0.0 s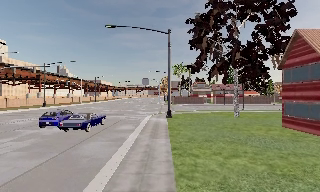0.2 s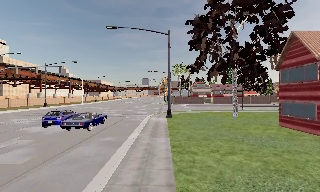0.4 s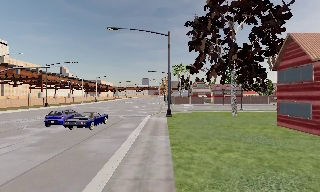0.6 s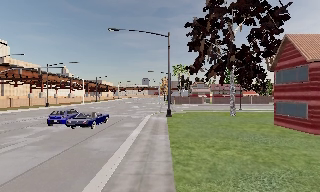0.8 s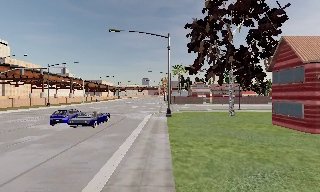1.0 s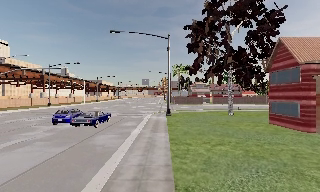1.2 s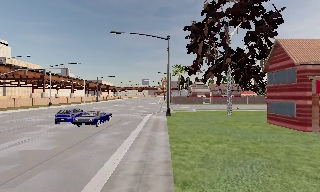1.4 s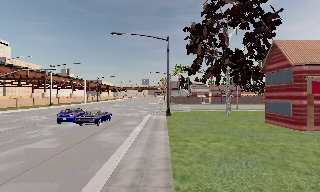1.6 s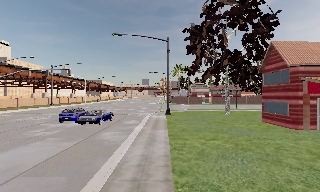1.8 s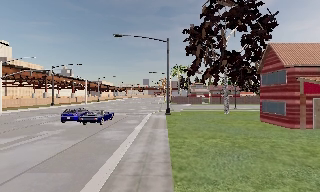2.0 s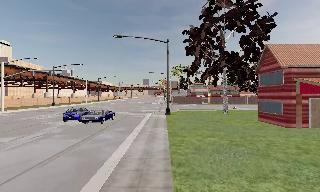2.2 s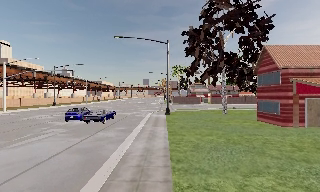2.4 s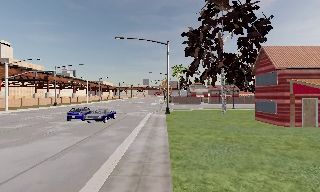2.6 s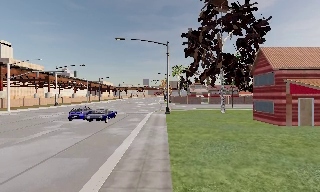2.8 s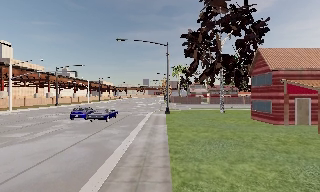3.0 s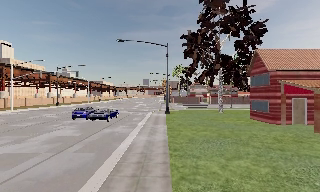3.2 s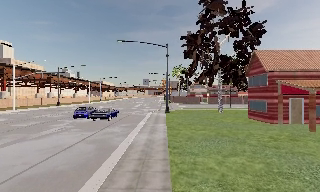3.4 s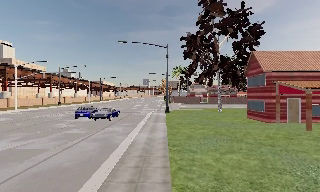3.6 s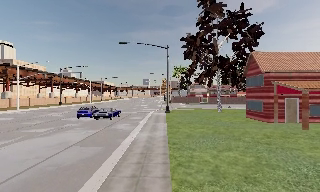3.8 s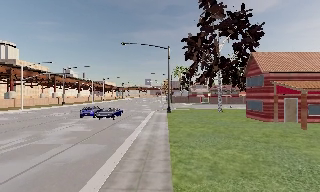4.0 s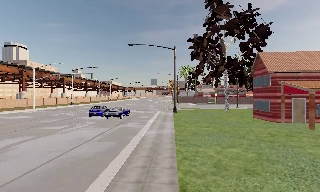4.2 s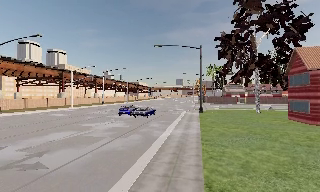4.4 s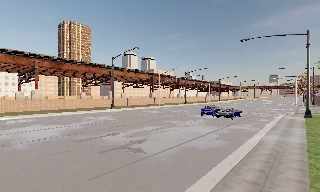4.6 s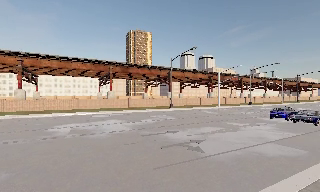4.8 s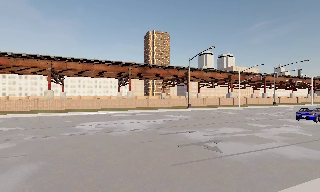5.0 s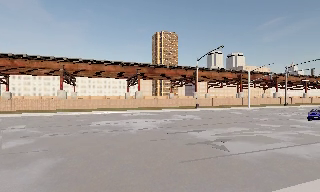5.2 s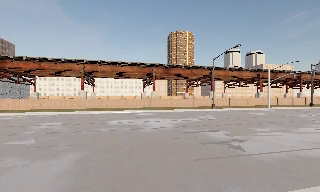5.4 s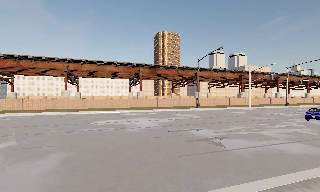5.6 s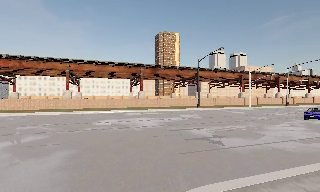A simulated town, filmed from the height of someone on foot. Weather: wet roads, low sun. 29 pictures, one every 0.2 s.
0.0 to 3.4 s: The camera travels backward, about 5 m, so what stands in front gets smaller.
3.4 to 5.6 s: The camera swings to its left by about 70 degrees, and the scene slides to the right. It travels backward, about 3.5 m.
The film runs backward here.
